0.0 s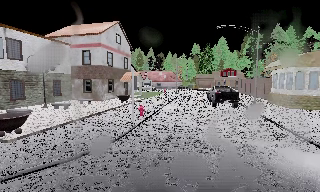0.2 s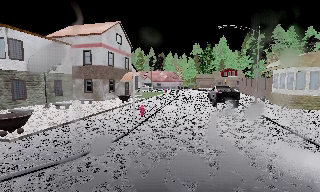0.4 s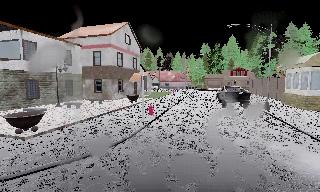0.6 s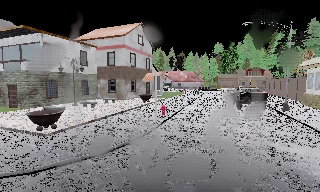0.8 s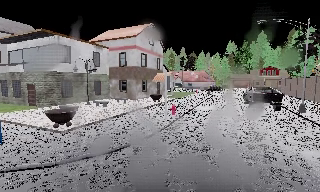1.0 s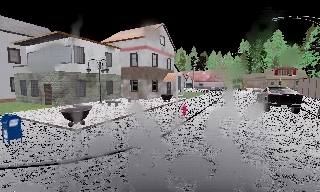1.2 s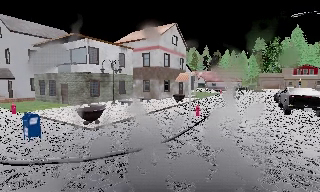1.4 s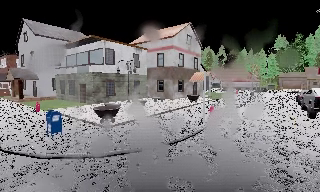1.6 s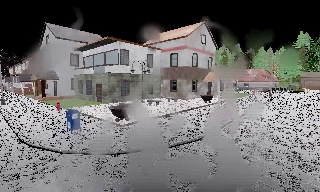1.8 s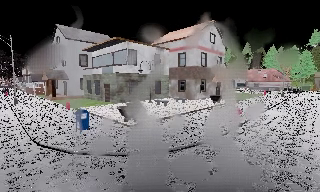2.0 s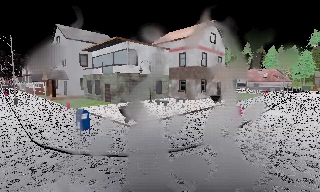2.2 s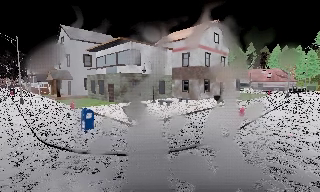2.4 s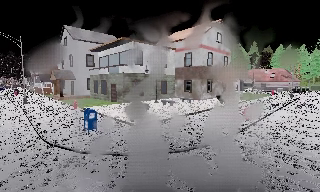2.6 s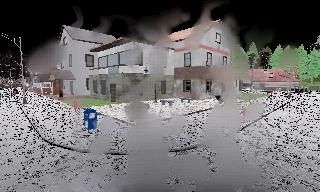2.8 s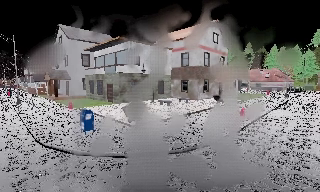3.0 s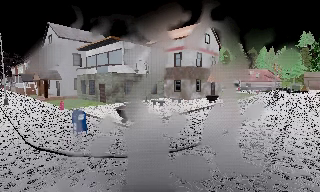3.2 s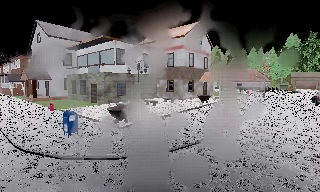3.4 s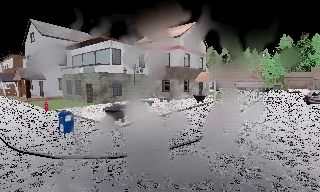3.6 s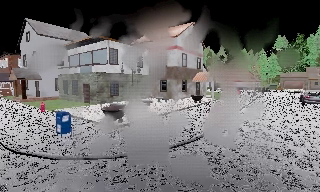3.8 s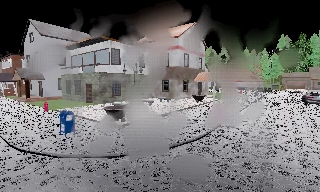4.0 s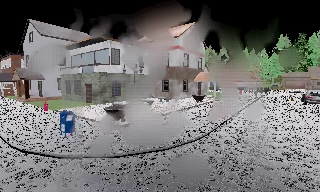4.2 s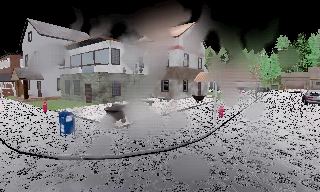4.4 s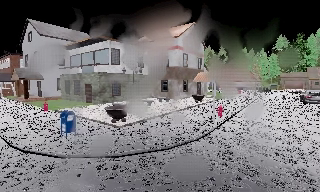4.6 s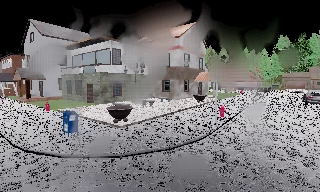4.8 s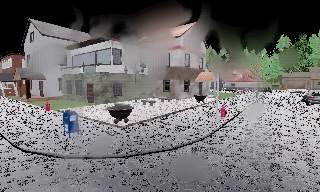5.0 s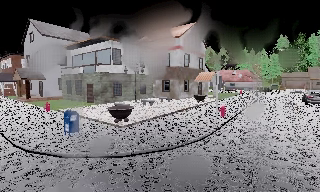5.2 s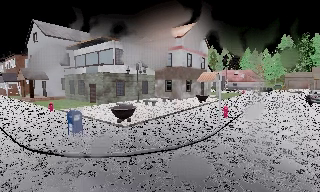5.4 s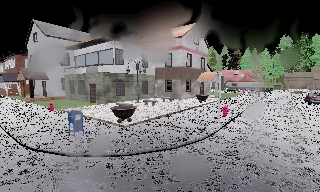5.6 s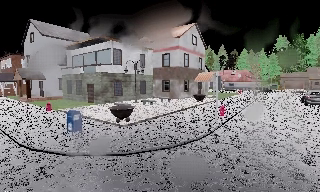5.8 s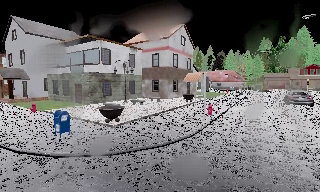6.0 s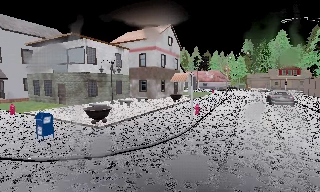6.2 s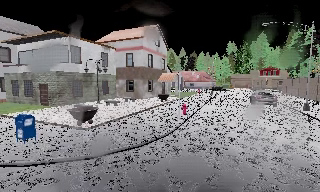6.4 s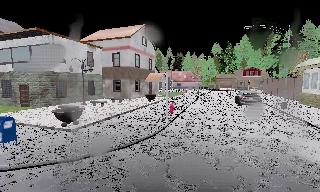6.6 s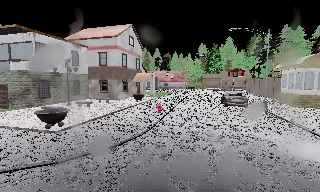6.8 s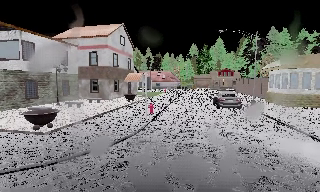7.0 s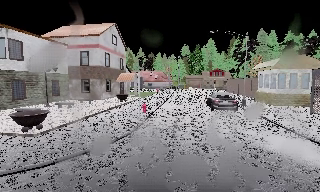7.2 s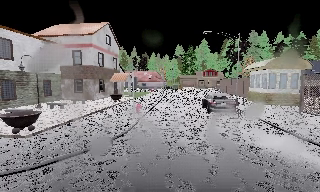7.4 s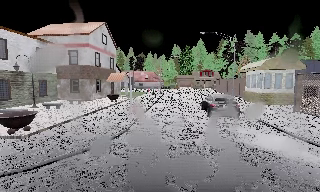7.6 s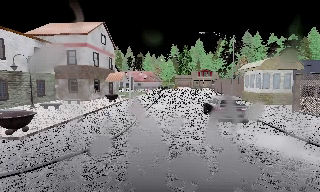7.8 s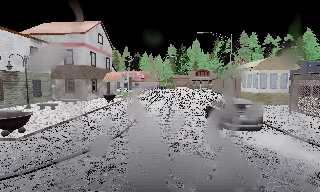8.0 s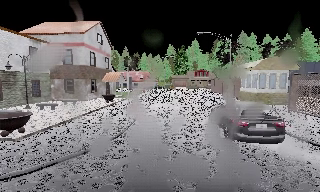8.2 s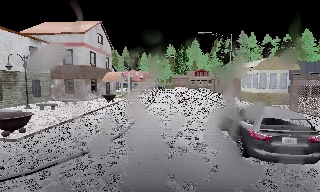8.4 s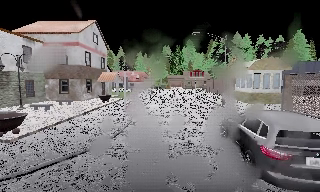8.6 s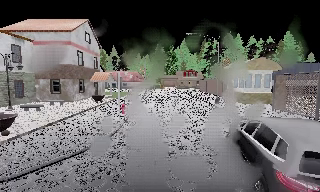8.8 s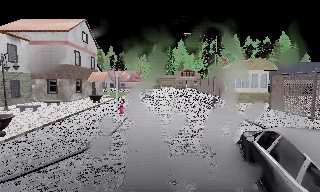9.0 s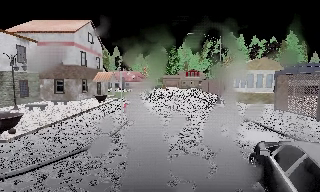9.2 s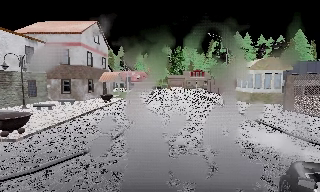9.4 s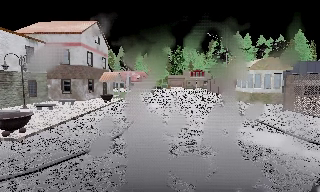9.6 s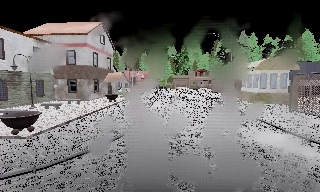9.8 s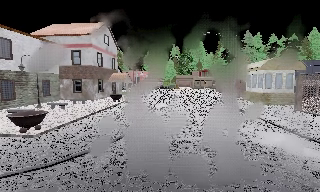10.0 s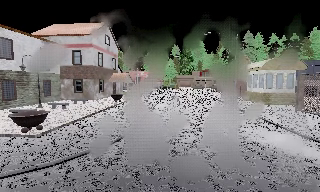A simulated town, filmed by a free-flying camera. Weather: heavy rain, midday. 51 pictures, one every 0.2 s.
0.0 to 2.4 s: The camera pans to its left, which is counterclockwise from overhead, by about 35 degrees.
2.4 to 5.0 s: The camera shifts only a little, or ends up much as it began.
5.0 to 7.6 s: The camera pans to its right, which is clockwise from overhead, by about 30 degrees. It travels backward, about 0.5 m.
7.6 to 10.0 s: The camera shifts only a little, or ends up much as it began.
The film runs backward here.
